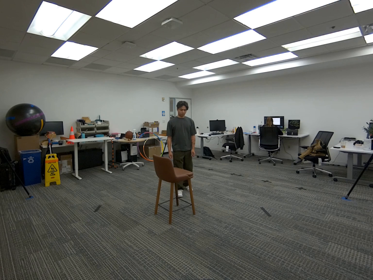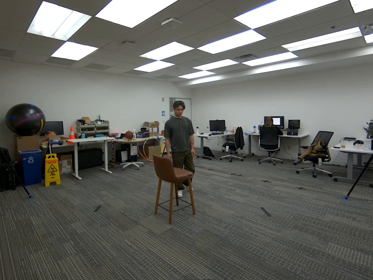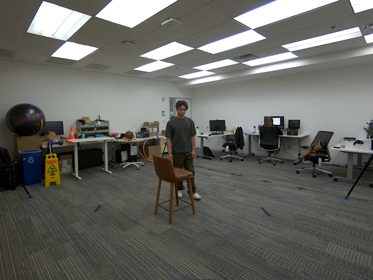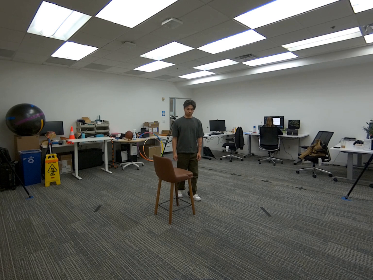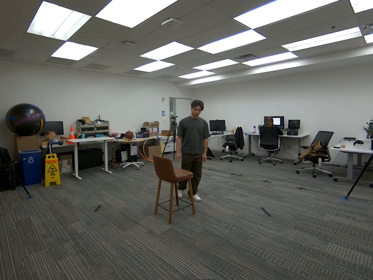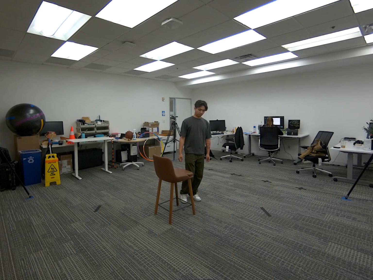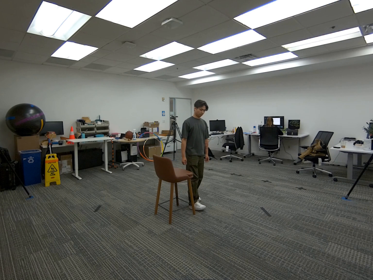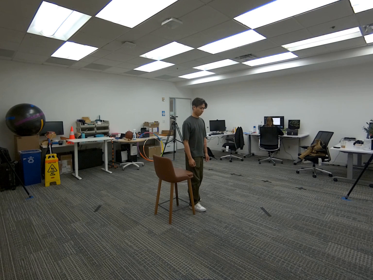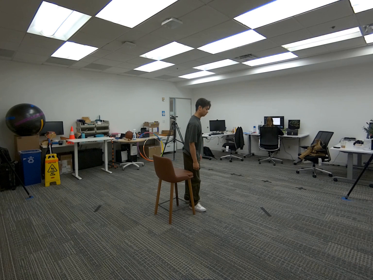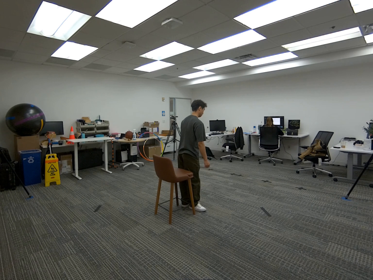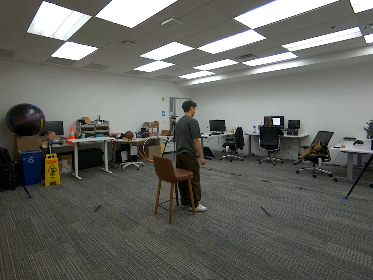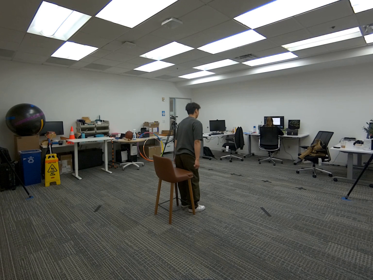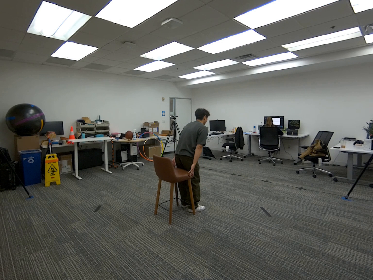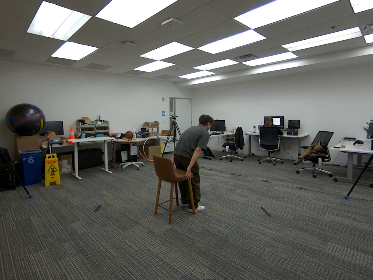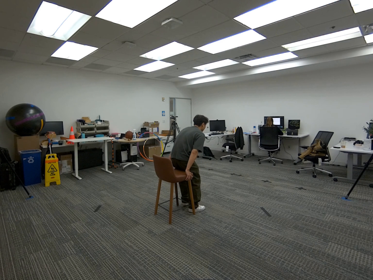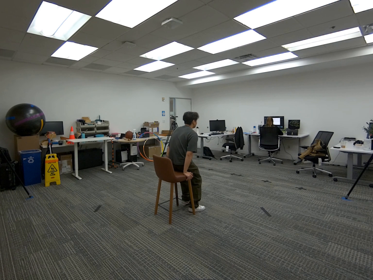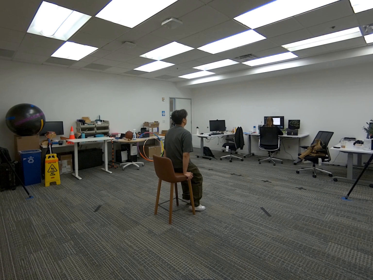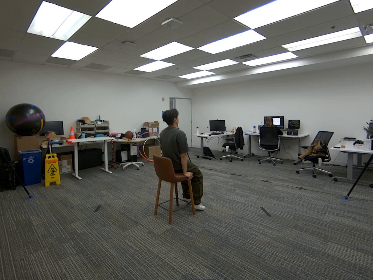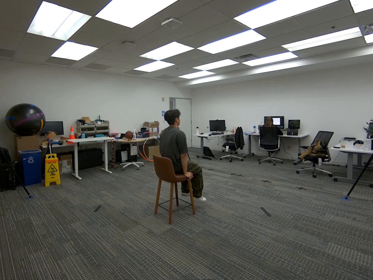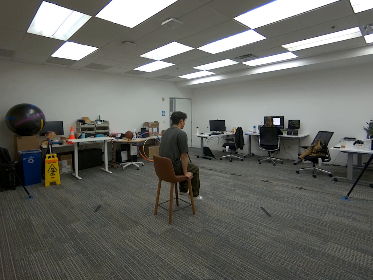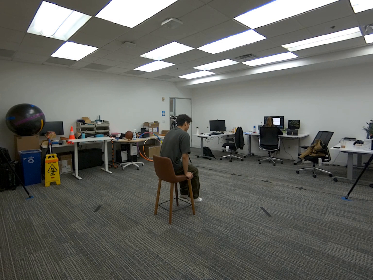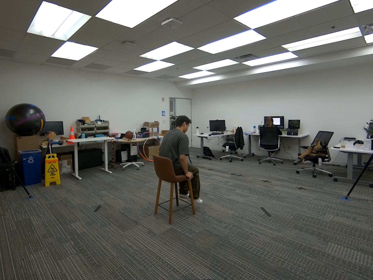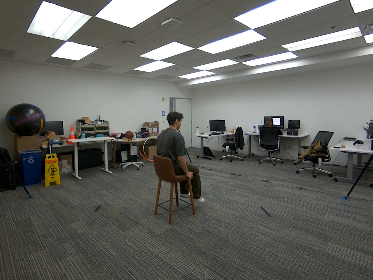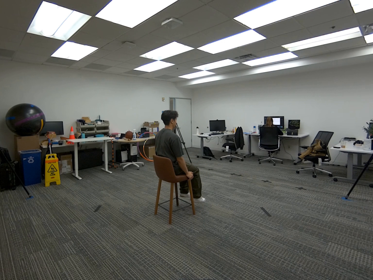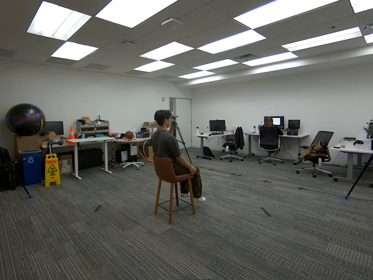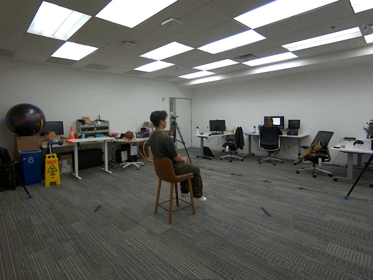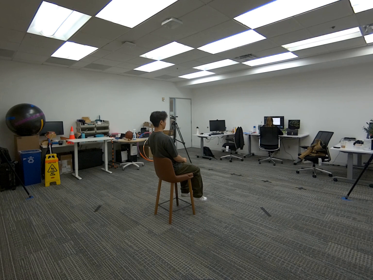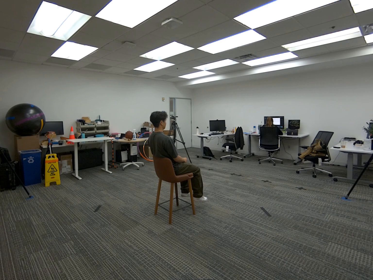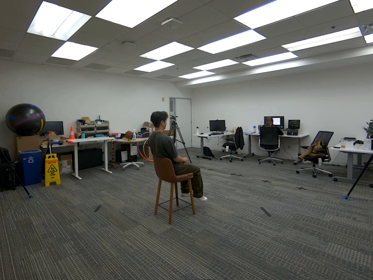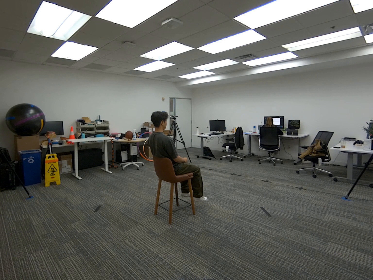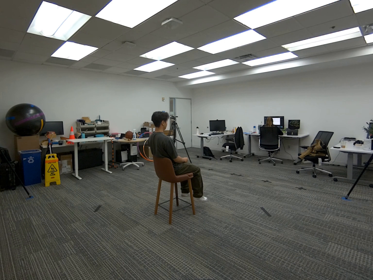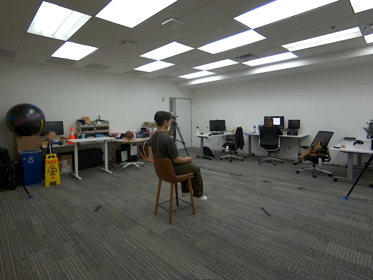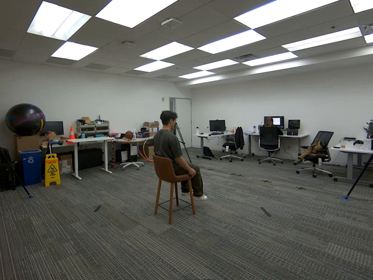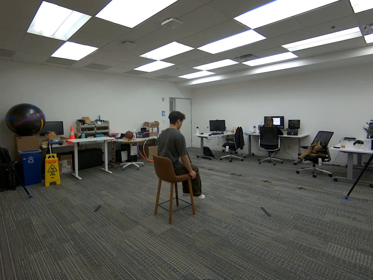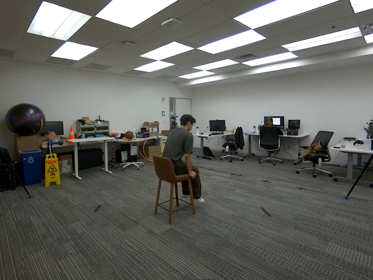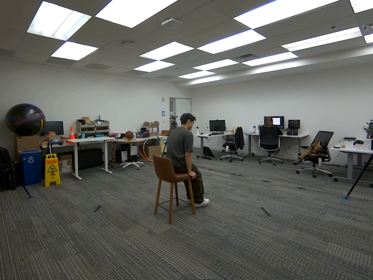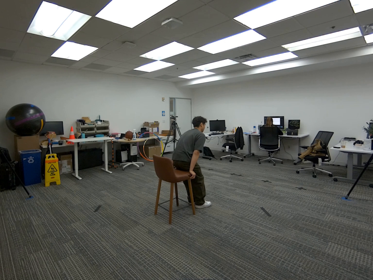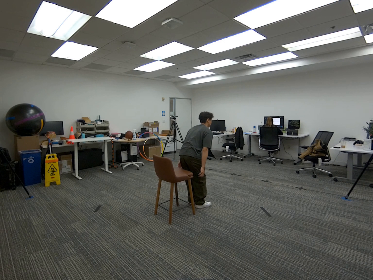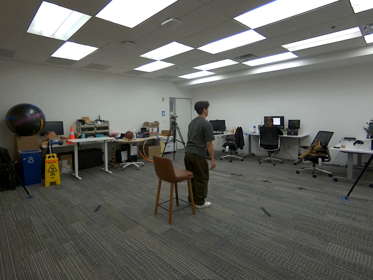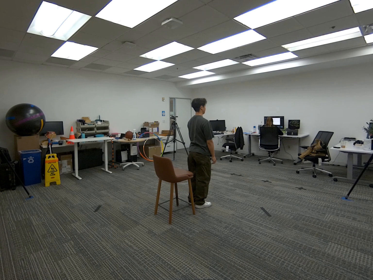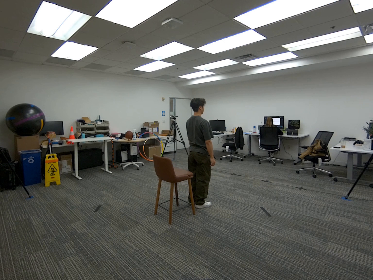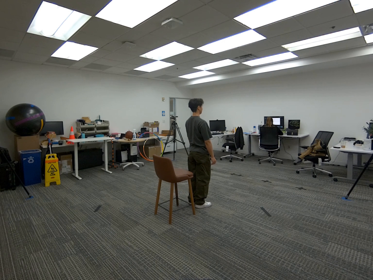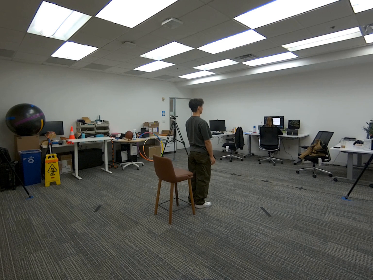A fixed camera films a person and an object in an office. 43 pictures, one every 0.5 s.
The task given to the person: Walk over to the tall bar stool and sit down and stand up.
